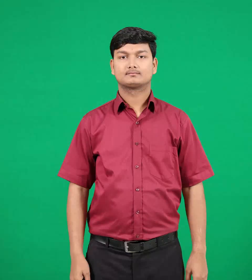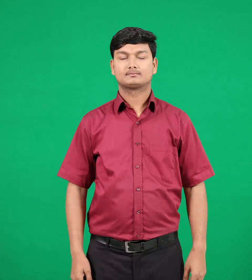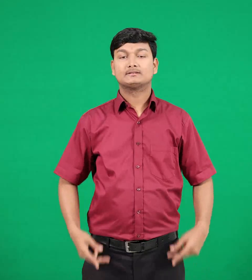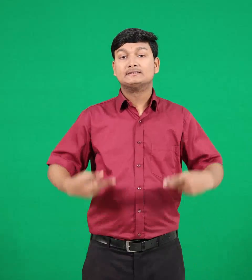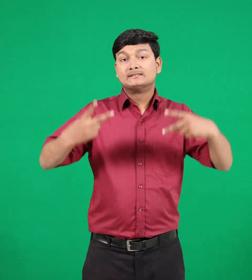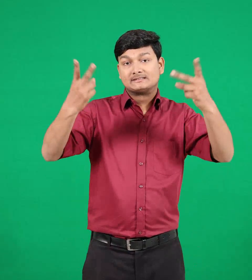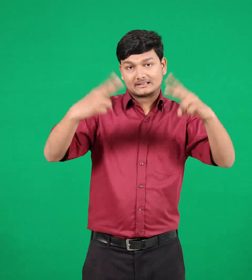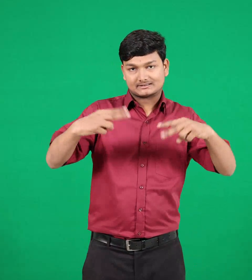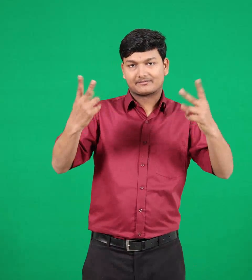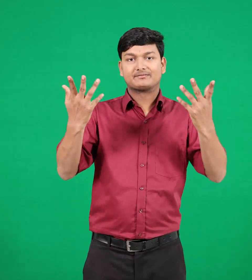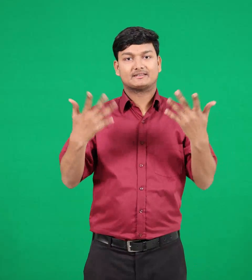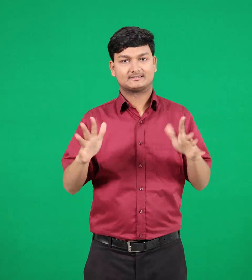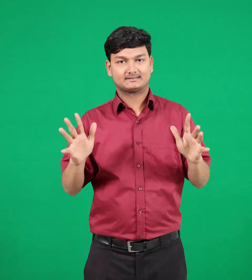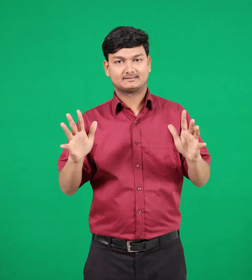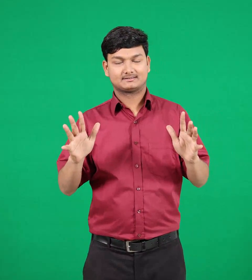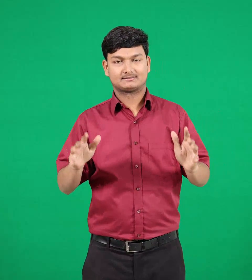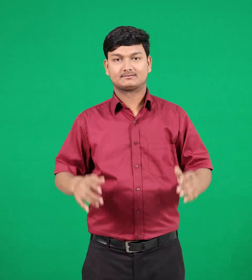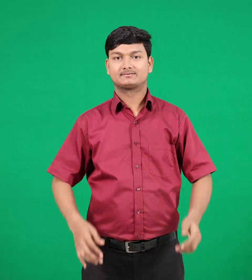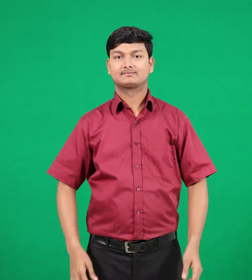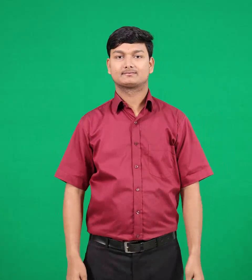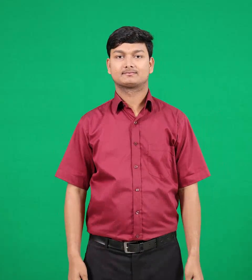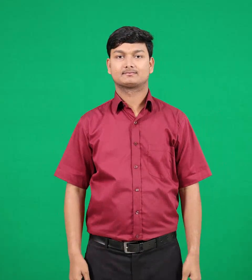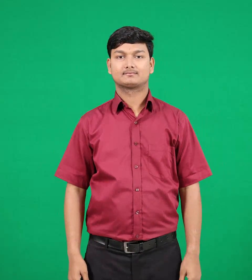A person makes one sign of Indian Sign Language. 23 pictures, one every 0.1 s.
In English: translated
